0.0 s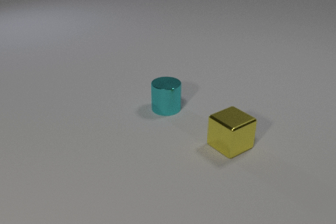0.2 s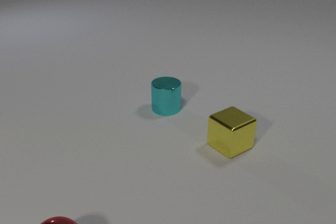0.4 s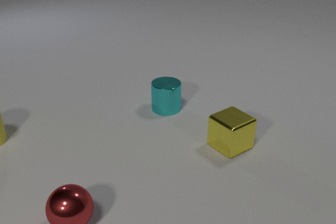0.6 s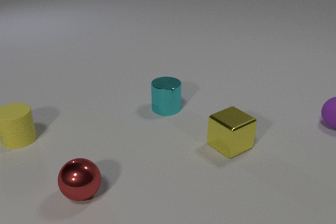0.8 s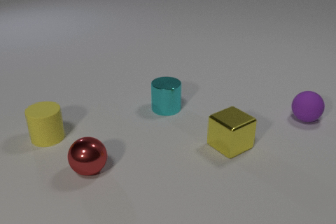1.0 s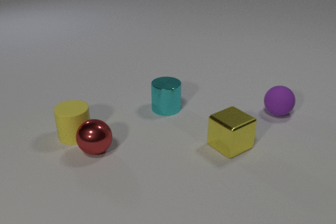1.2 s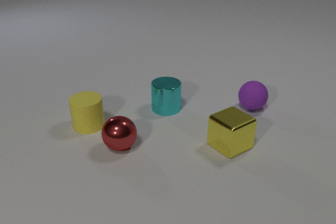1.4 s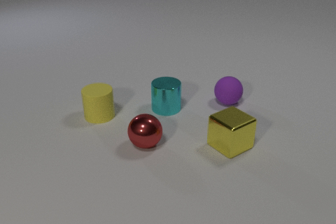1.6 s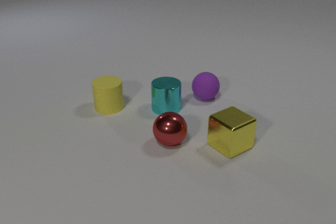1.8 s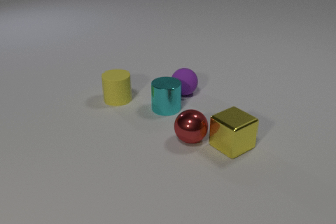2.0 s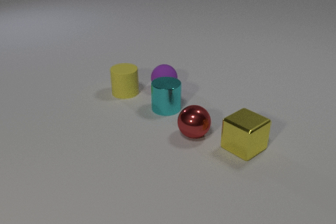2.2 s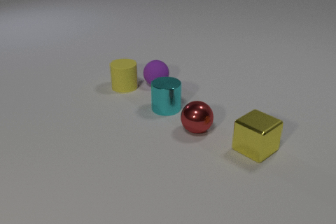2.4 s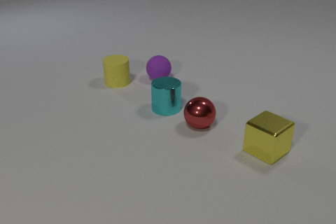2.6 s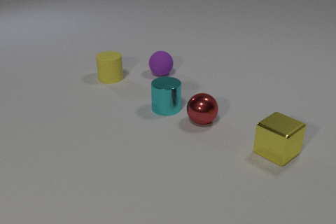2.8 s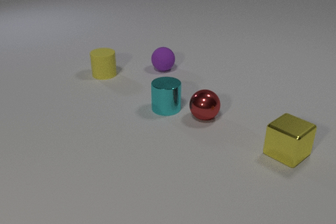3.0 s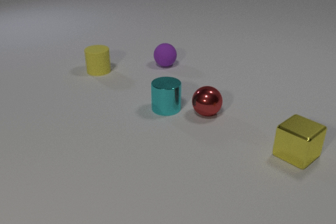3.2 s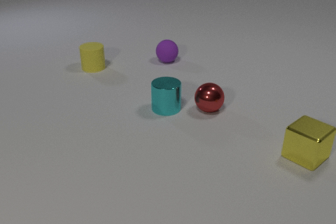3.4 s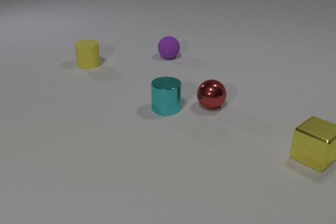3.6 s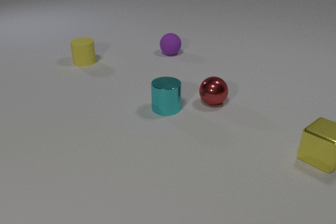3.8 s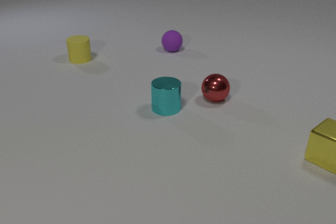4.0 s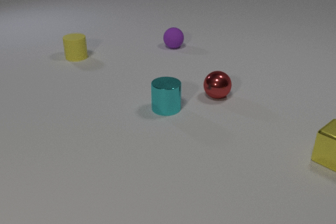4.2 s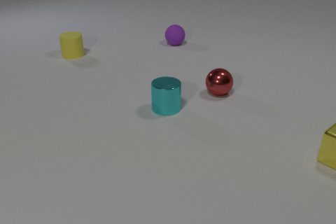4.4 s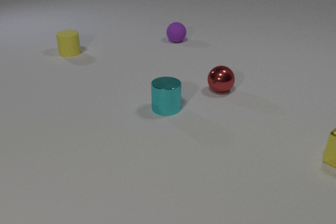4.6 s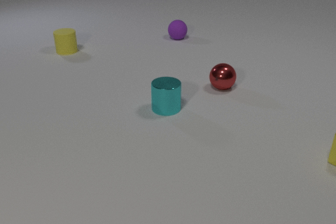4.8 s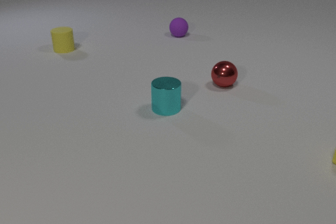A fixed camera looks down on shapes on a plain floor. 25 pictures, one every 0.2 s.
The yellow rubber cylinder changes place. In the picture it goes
away from the camera.
The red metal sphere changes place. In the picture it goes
away from the camera.
0.0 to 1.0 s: The red metal sphere comes in at the bottom edge, rolls away from the camera. The yellow rubber cylinder comes in at the left edge, slides to the right. The purple rubber sphere comes in at the right edge, rolls to the left.
1.0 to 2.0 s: The red metal sphere rolls to the right. The yellow rubber cylinder slides away from the camera and to the right. The yellow metal cube slides to the right. The purple rubber sphere rolls to the left. The red metal sphere and the yellow rubber cylinder collide. The red metal sphere and the yellow metal cube collide.
2.0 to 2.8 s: The red metal sphere rolls away from the camera. The yellow rubber cylinder slides away from the camera and to the left. The yellow metal cube slides to the right. The purple rubber sphere rolls away from the camera. The yellow rubber cylinder and the purple rubber sphere collide.
2.8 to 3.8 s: The red metal sphere rolls away from the camera. The yellow rubber cylinder slides away from the camera and to the left. The yellow metal cube slides to the right. The purple rubber sphere rolls away from the camera.
3.8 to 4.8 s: The red metal sphere rolls away from the camera. The yellow rubber cylinder slides away from the camera and to the left. The yellow metal cube slides to the right. The purple rubber sphere rolls away from the camera.
What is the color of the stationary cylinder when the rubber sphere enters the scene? cyan.
What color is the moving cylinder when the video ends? yellow.
Are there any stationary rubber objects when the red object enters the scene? no.
